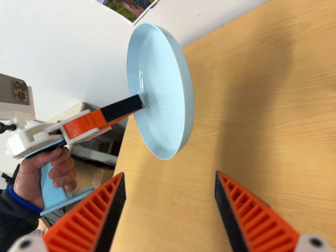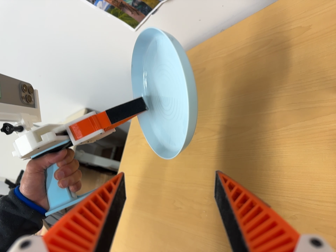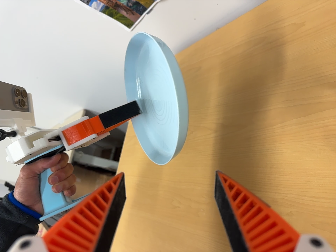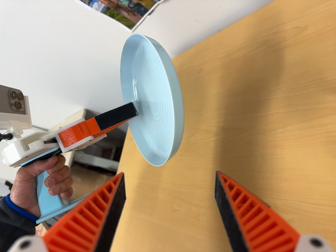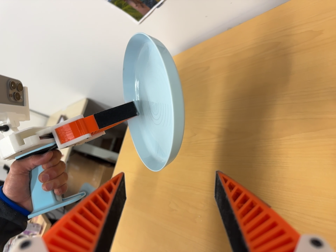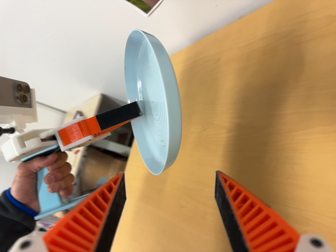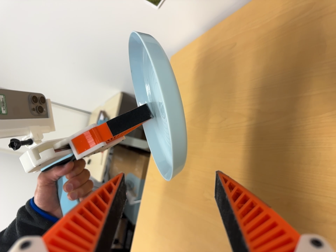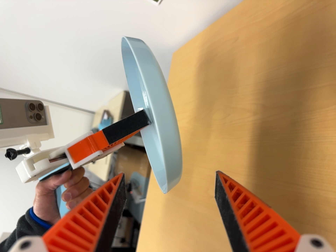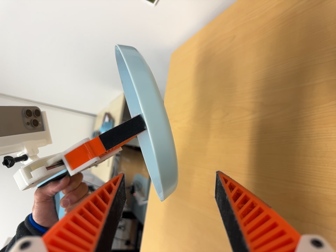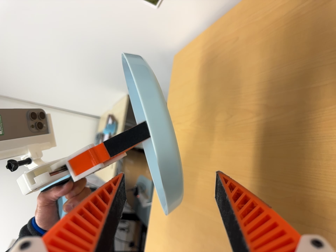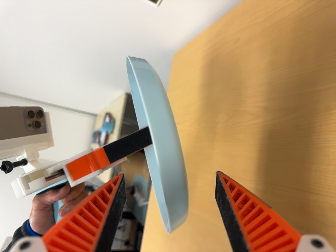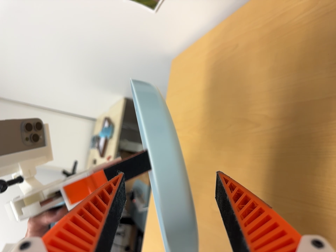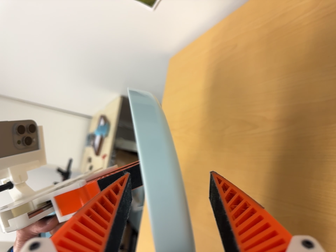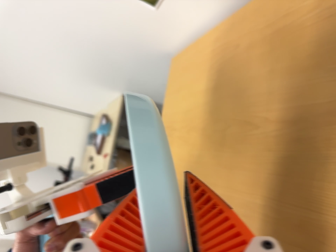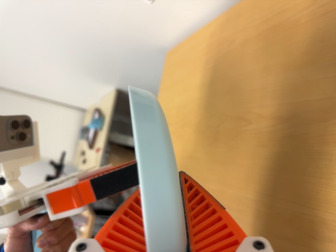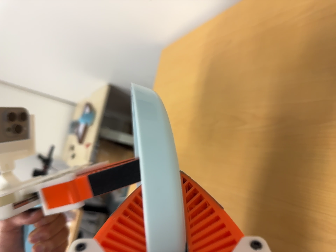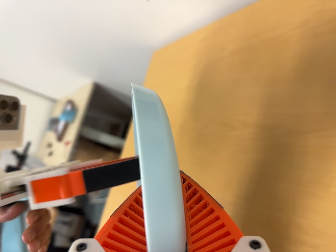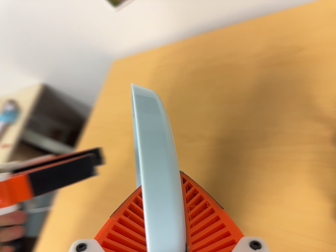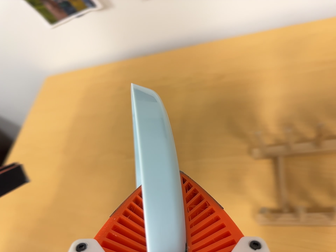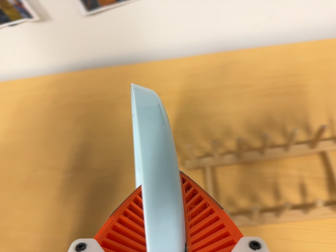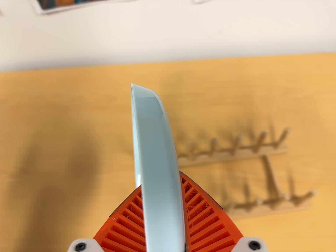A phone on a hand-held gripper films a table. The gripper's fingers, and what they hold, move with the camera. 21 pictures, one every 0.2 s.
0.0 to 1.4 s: The camera pans to its left by about 10 degrees. It travels forward and to its right, about 6 cm, so what stands in front looms larger.
1.4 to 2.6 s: The camera shifts only a little, or ends up much as it began.
2.6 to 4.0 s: The camera pans to its right by about 60 degrees. It travels backward and to its left, about 14 cm. Its aim tips toward the top of its view by about 10 degrees, and the scene shifts downward. It rolls about its line of sight by about 10 degrees, and the scene rotates clockwise.
The film runs forward here.
